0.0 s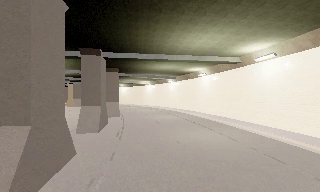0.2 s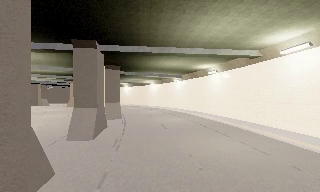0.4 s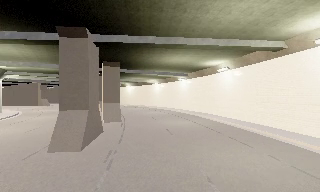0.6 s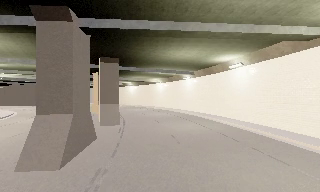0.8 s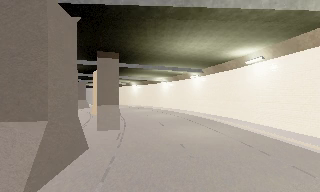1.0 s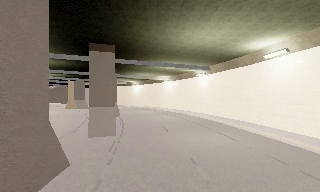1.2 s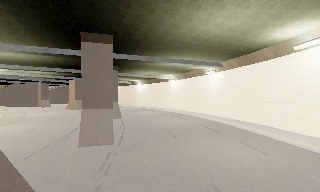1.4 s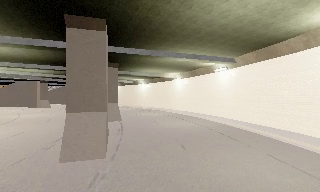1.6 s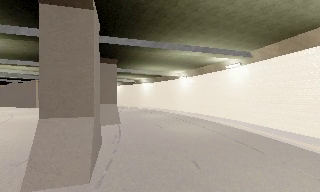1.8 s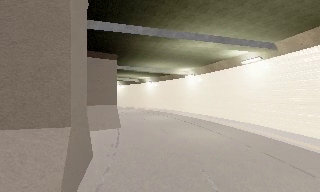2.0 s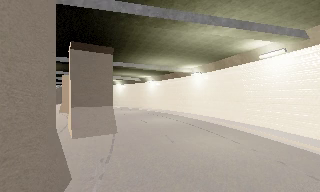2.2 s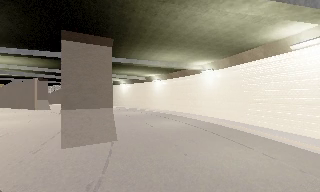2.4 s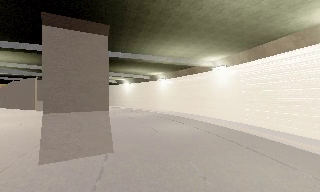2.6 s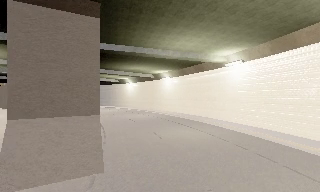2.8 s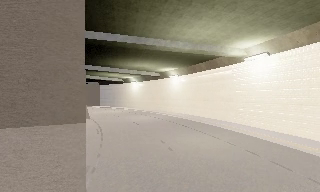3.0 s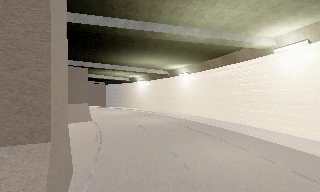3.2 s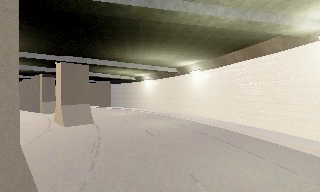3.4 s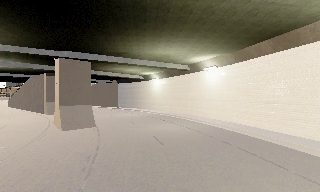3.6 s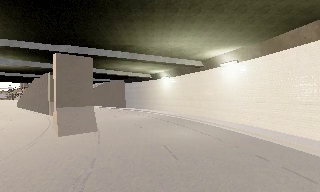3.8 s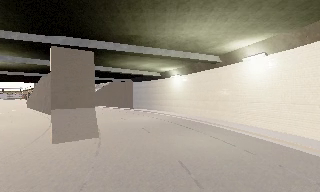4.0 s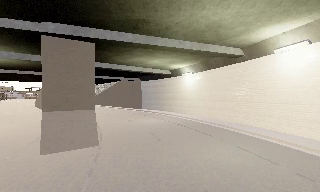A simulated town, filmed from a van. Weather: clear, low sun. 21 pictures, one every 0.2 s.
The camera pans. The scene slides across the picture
to the right.
The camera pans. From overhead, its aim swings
counterclockwise.
0.0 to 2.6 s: The scene slides to the right, as the camera pans about 20 degrees to its left. It travels forward, about 25 m, so what stands in front looms larger.
2.6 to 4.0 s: The scene slides to the right, as the camera pans about 20 degrees to its left. It travels forward, about 14 m, so what stands in front looms larger.
The film runs forward here.
